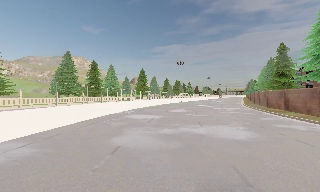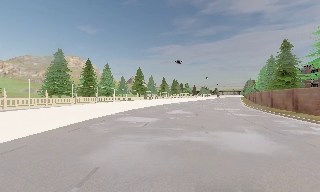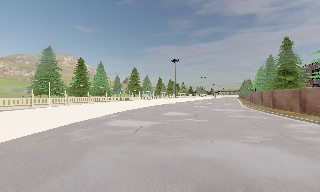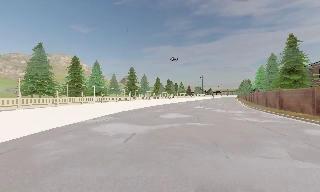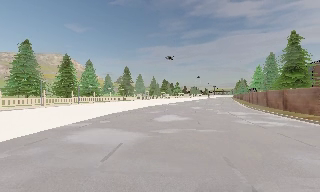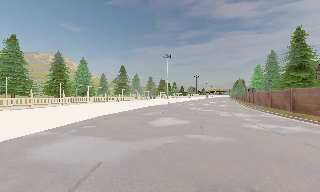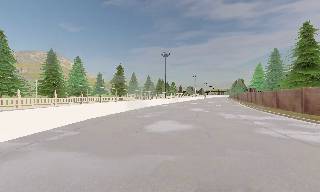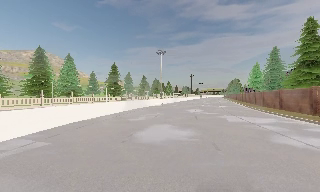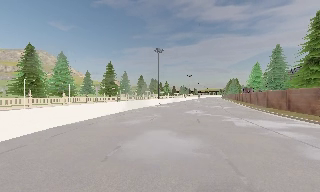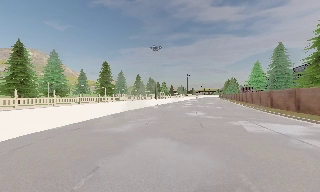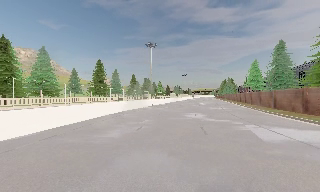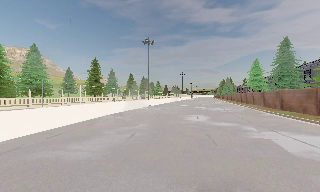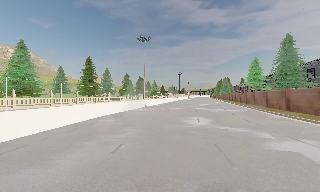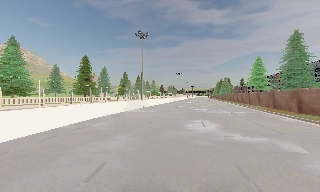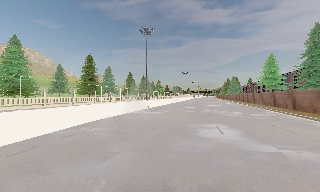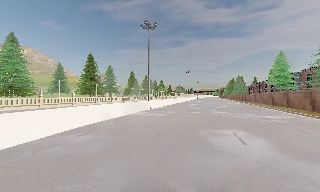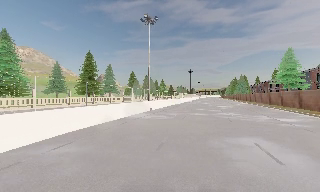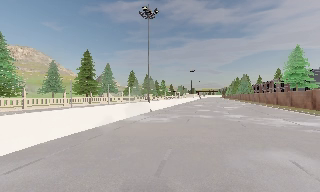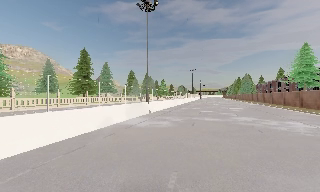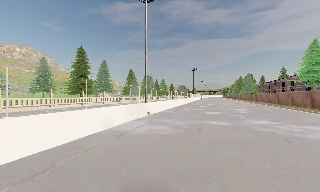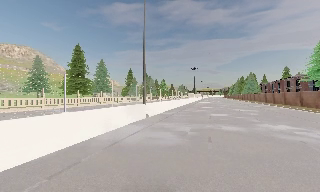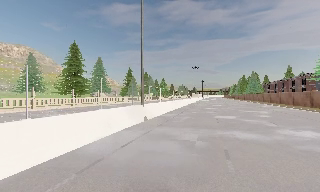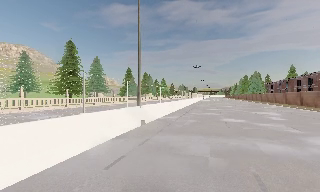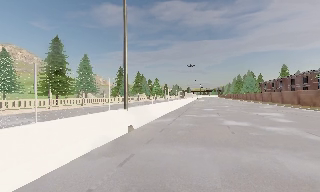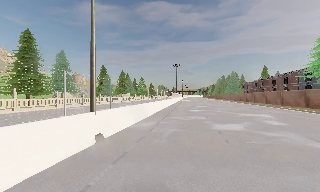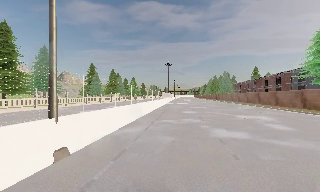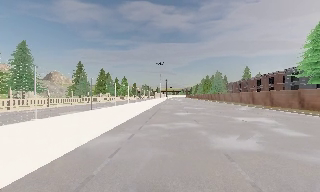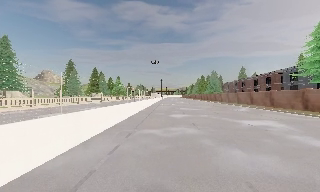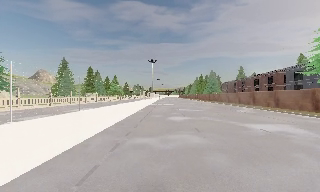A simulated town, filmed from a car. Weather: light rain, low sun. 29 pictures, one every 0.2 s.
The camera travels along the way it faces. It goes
forward.
0.0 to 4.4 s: The camera travels forward, about 35 m, so what stands in front looms larger.
4.4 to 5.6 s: The camera pans to its right, which is clockwise from overhead, by about 15 degrees. It travels forward, about 10 m, so what stands in front looms larger.
The film runs forward here.
